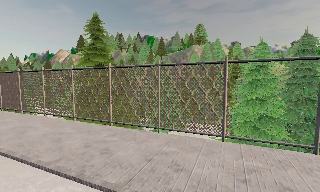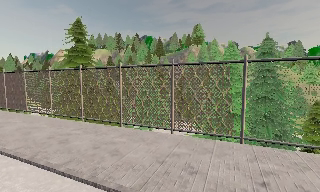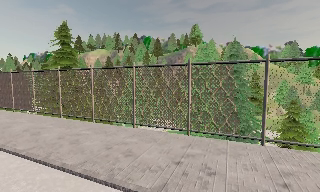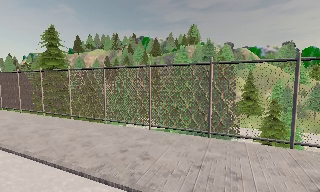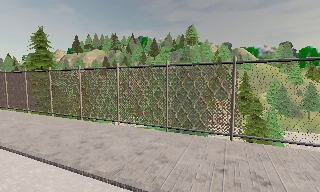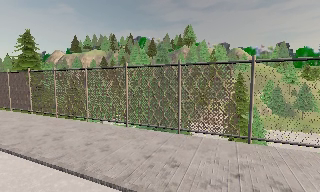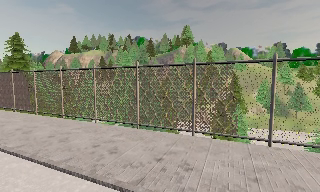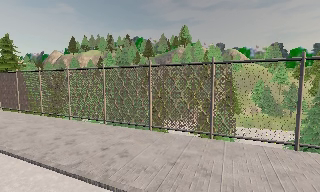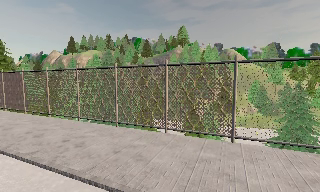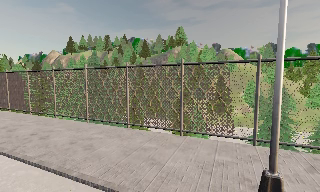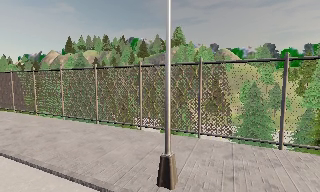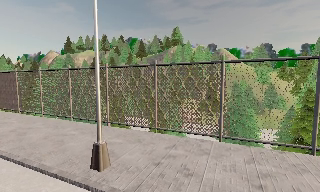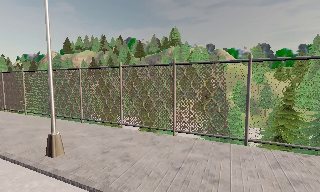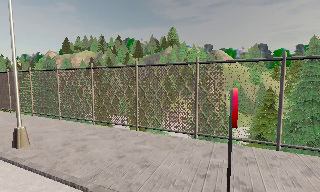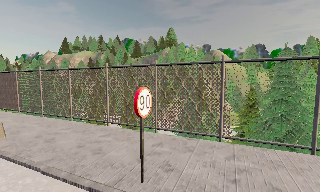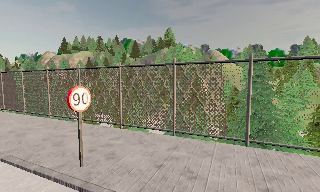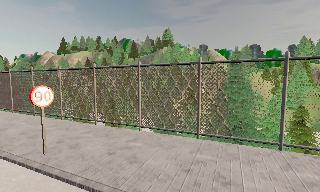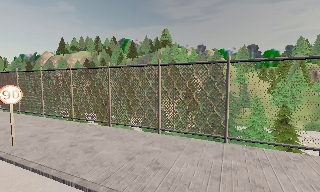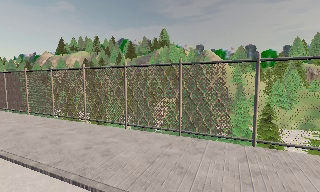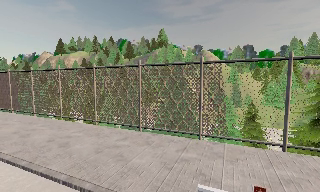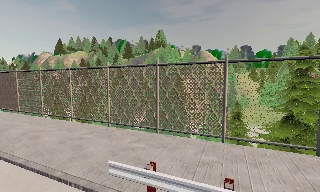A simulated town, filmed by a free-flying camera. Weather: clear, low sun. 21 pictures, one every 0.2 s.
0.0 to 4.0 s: The camera travels to its right and backward, about 40 m, so close, fixed things drift to the left.
The film runs backward here.
